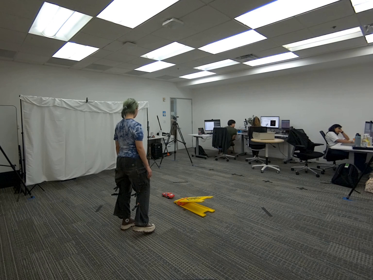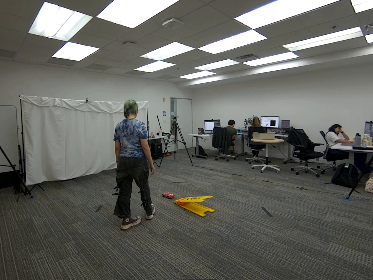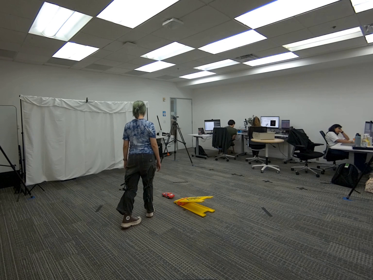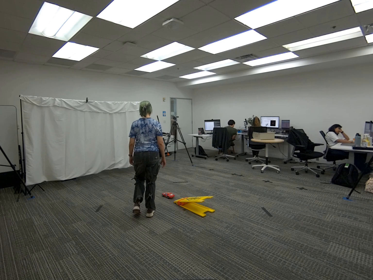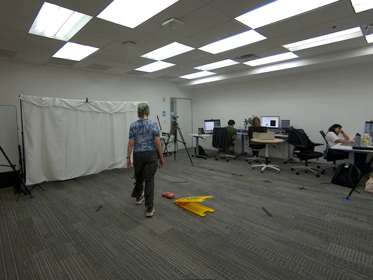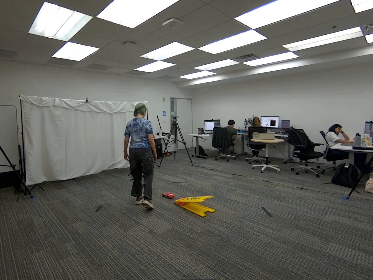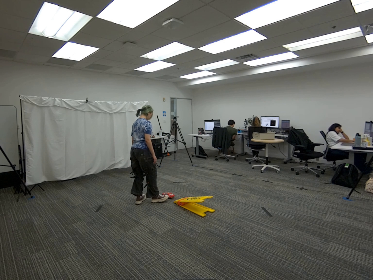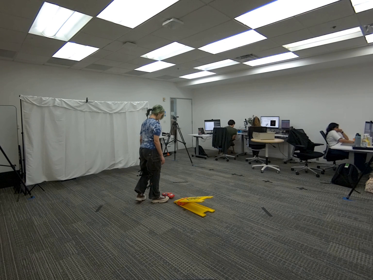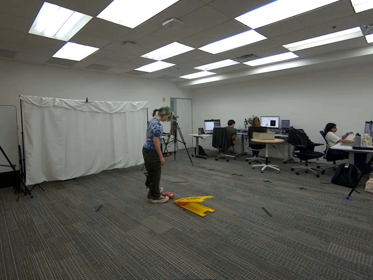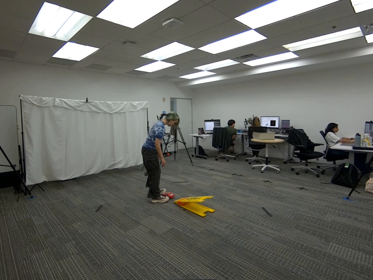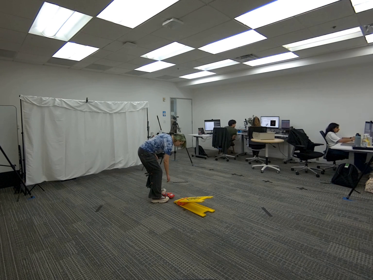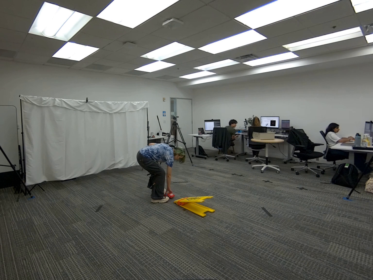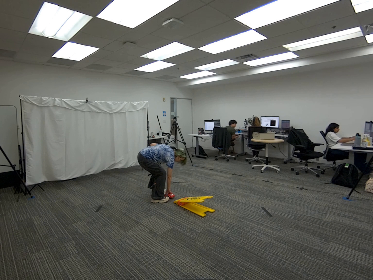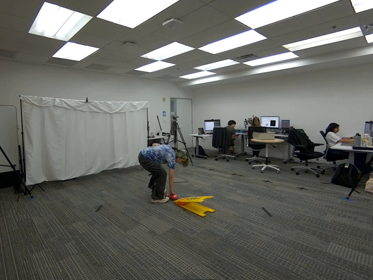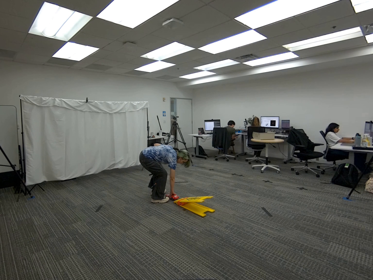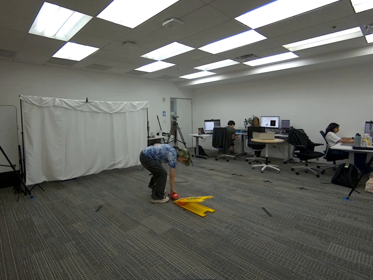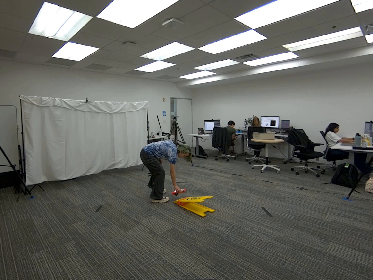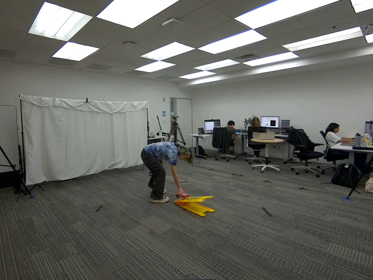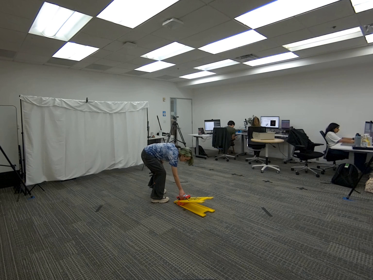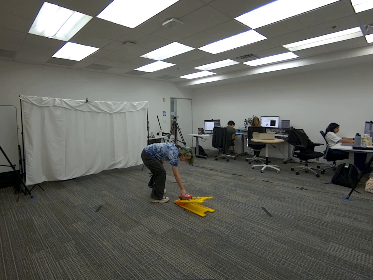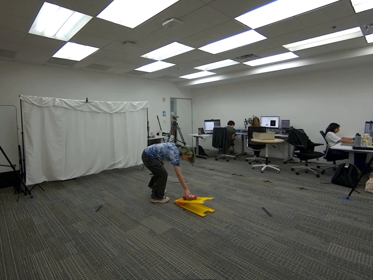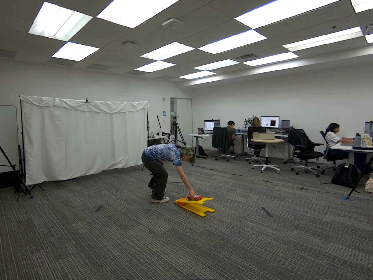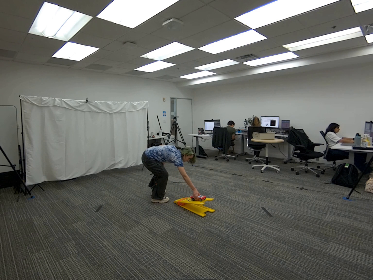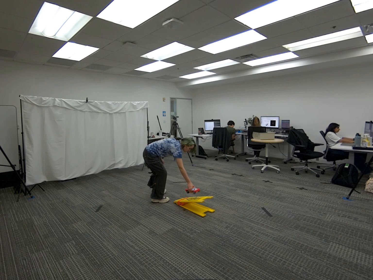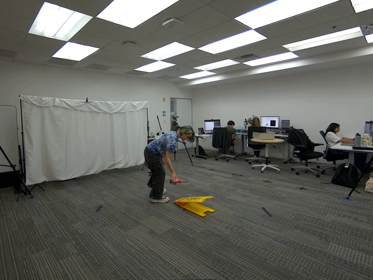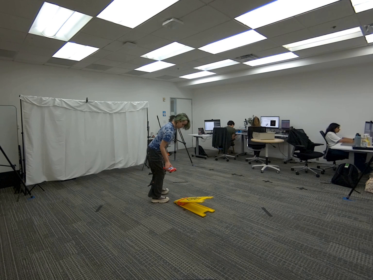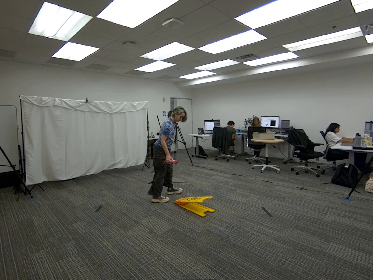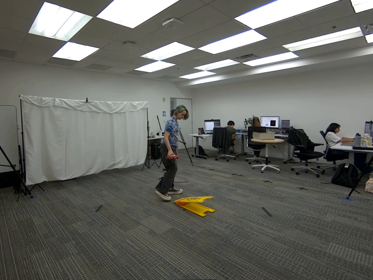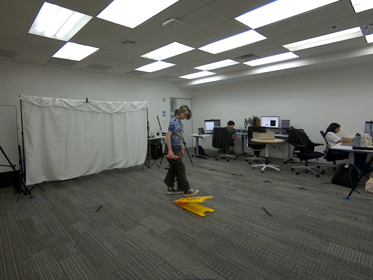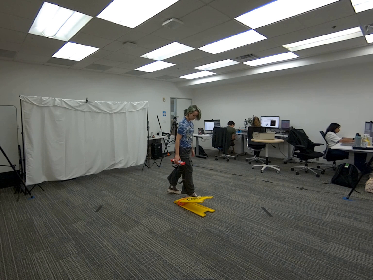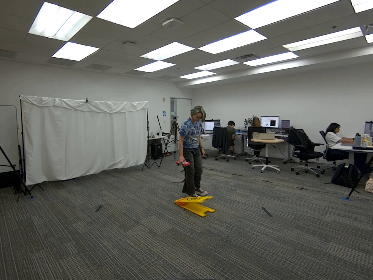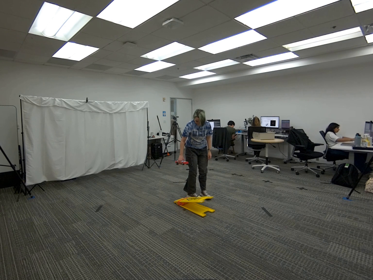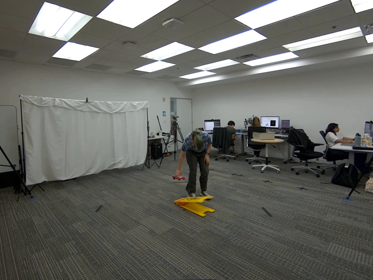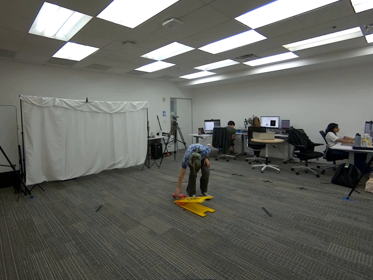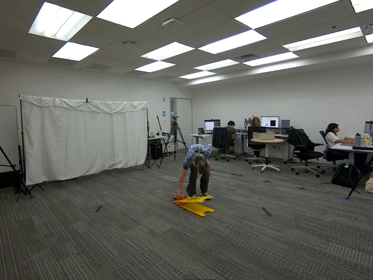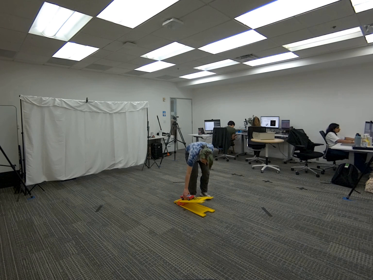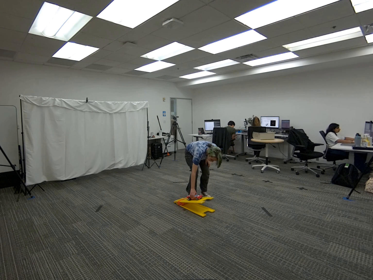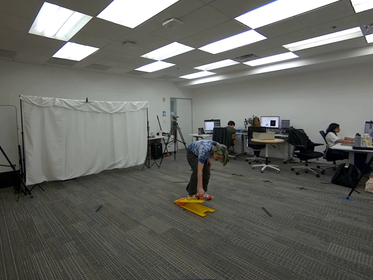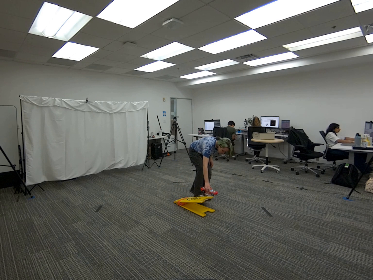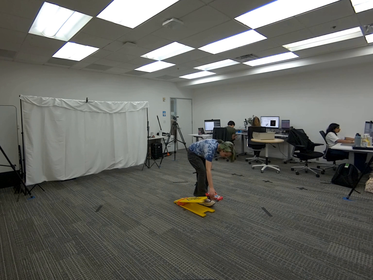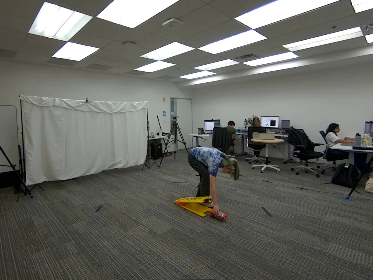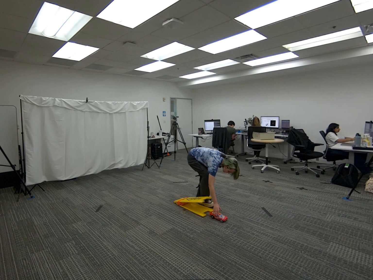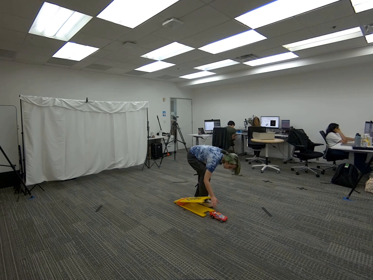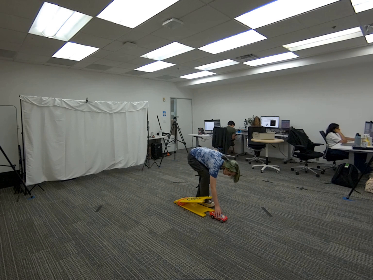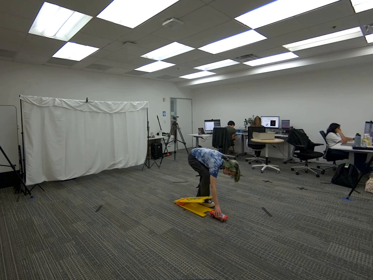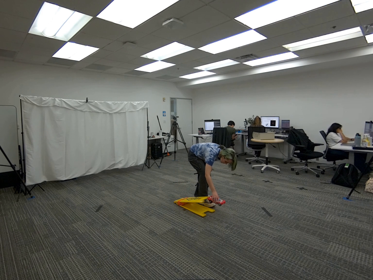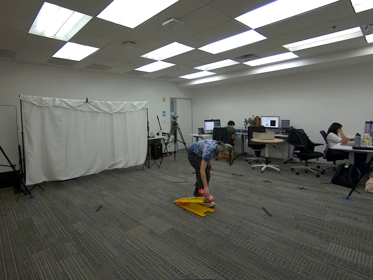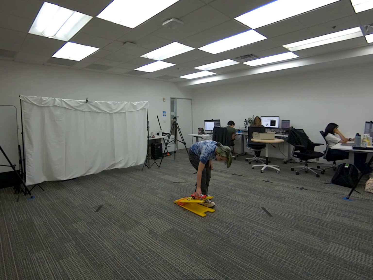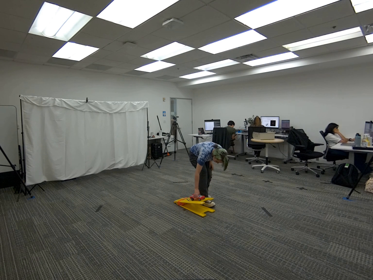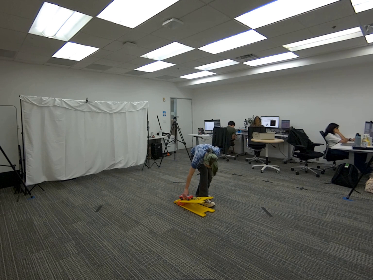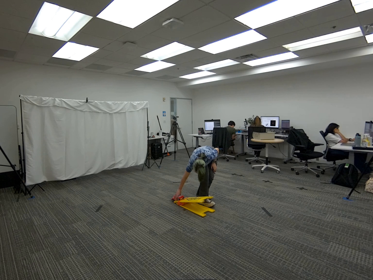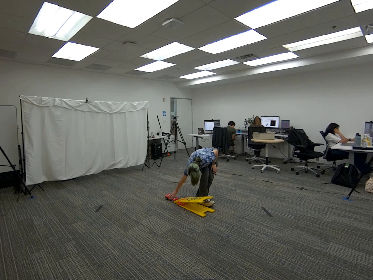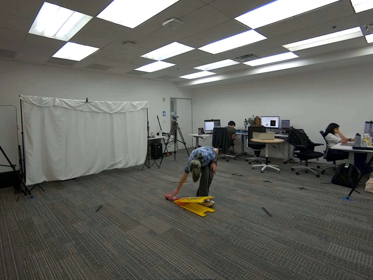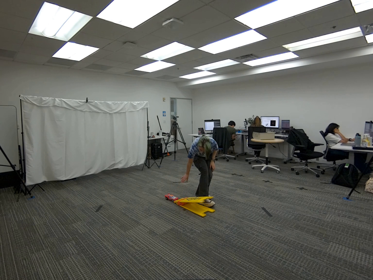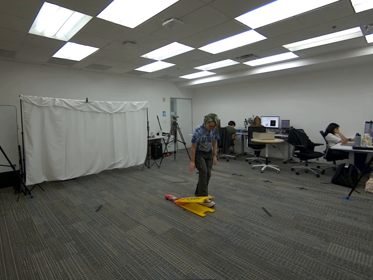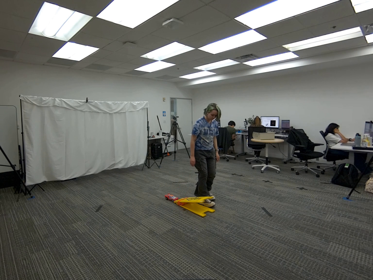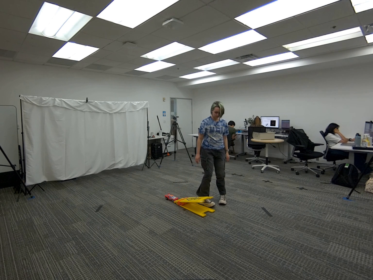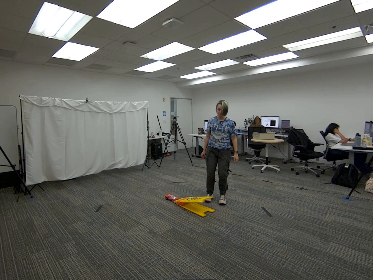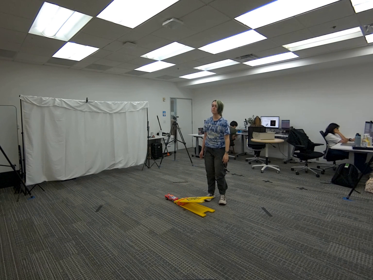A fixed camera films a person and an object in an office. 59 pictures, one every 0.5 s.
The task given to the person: Walk to the toy car and pick it up with your right hand. Put it down and roll it over the wet floor sign. Go to the other side, pick it up, and roll it back over the sign. Keep switching sides and repeating until finished.
